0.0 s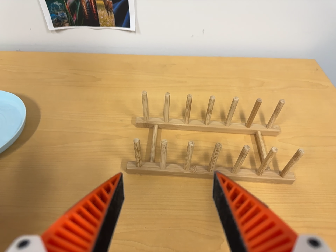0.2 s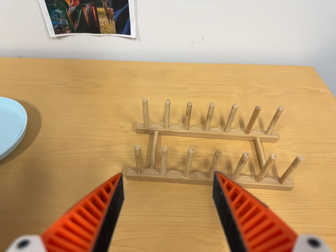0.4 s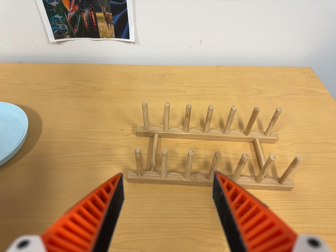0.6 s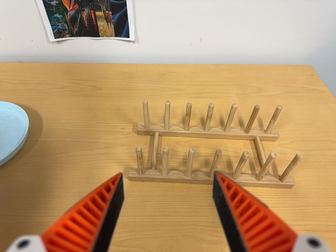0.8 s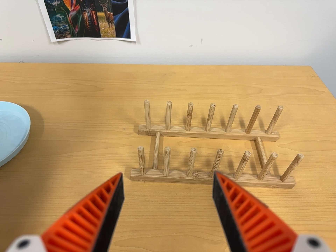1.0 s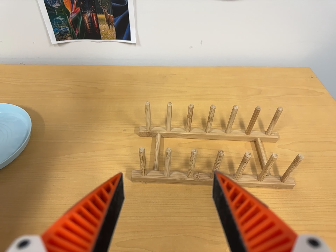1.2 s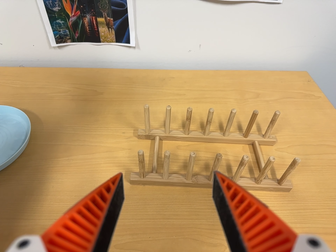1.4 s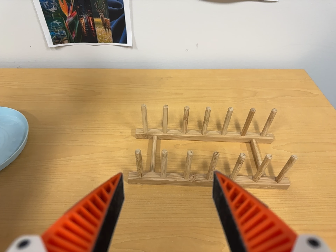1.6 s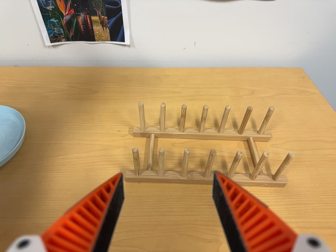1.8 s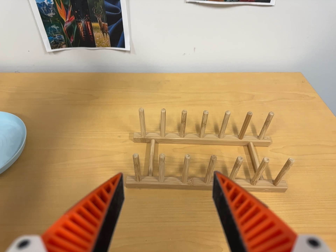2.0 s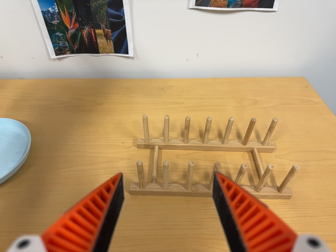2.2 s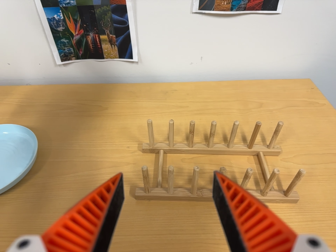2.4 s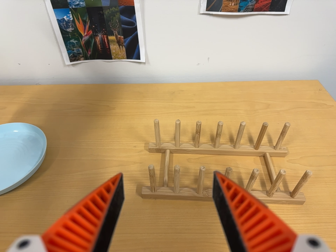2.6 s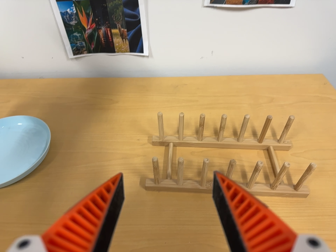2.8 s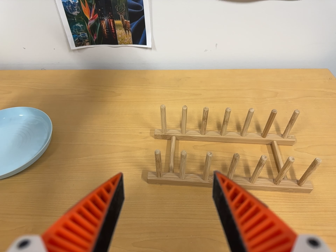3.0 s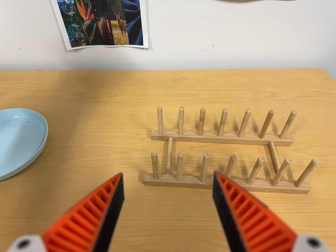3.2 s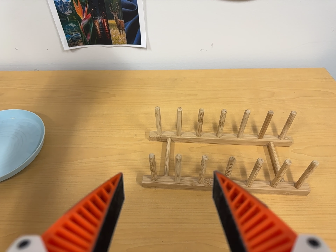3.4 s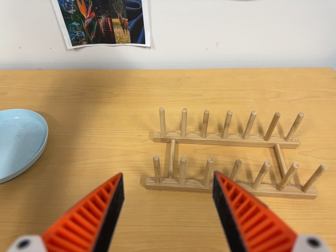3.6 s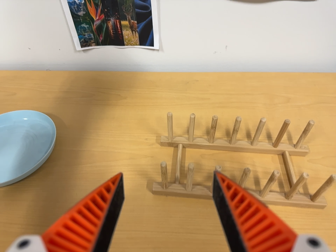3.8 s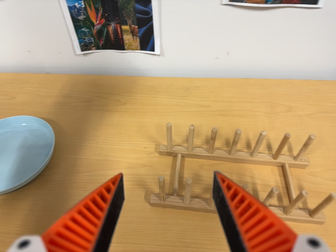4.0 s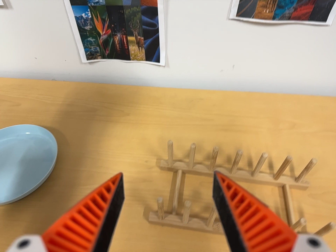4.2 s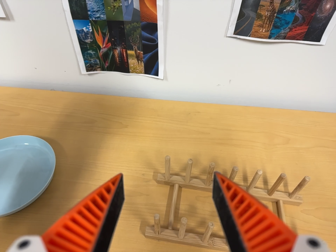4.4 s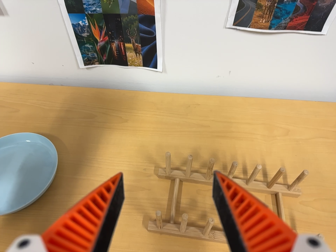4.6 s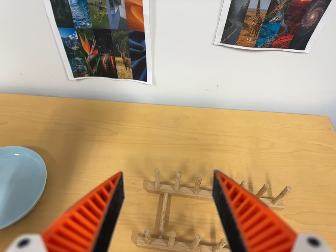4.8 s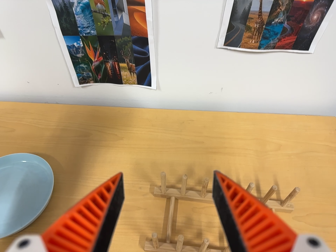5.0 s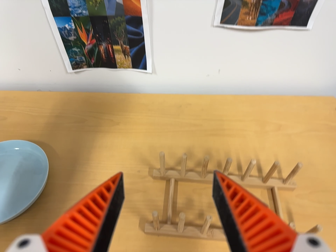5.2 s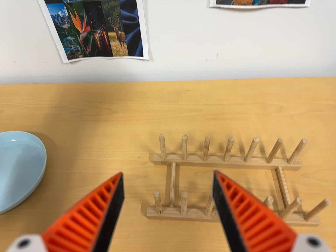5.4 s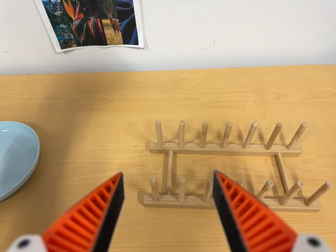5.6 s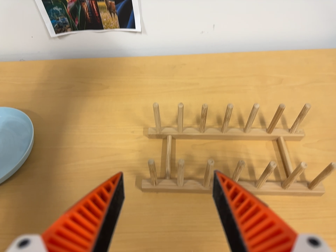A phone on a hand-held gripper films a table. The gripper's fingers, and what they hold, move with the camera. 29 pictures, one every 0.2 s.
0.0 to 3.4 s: The camera shifts only a little, or ends up much as it began.
3.4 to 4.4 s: The camera travels toward the top of its view, about 12 cm, so close, fixed things drift downward.
4.4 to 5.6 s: The camera travels toward the bottom of its view and forward, about 10 cm, so close, fixed things drift upward.
The film runs forward here.
